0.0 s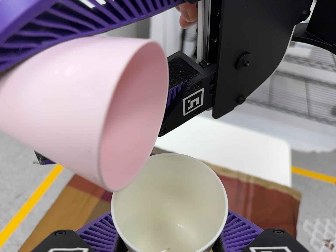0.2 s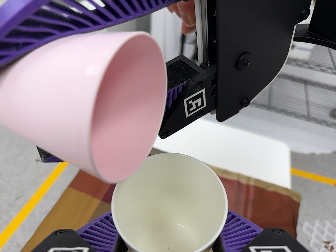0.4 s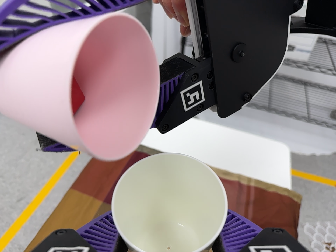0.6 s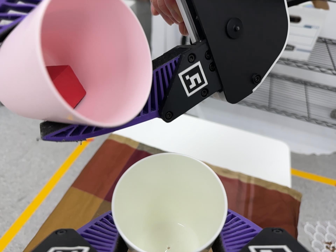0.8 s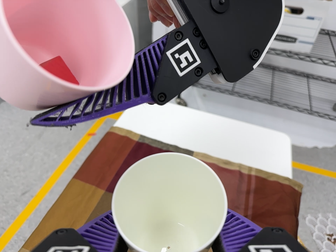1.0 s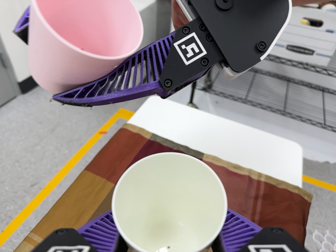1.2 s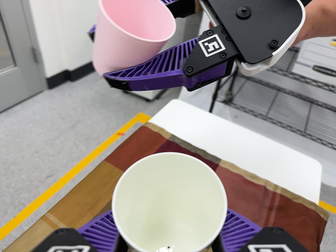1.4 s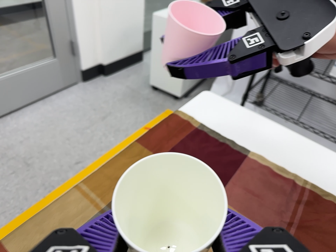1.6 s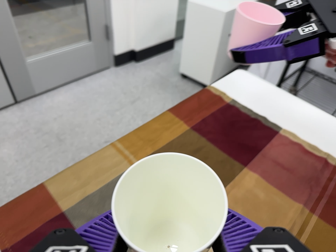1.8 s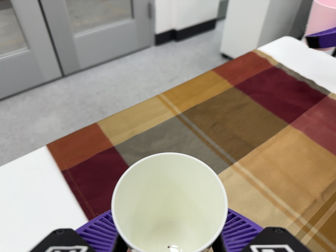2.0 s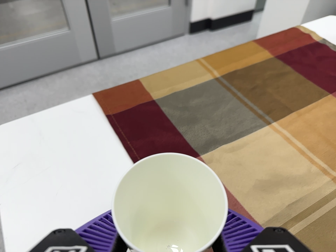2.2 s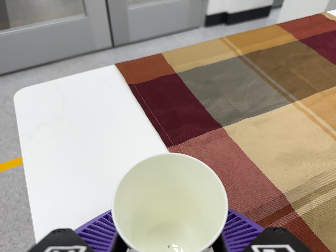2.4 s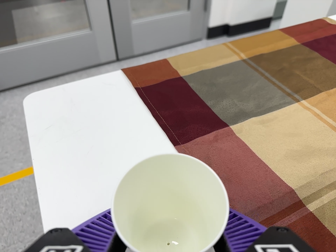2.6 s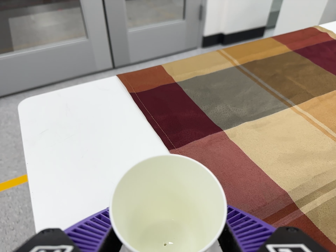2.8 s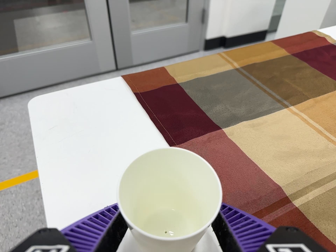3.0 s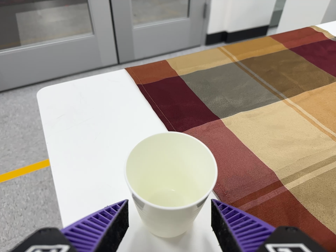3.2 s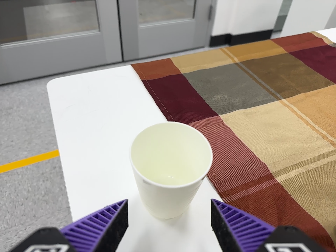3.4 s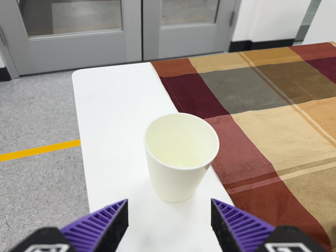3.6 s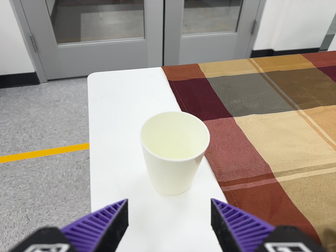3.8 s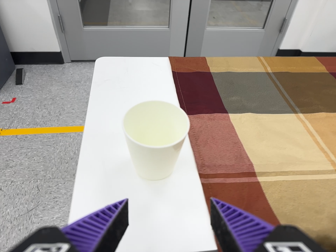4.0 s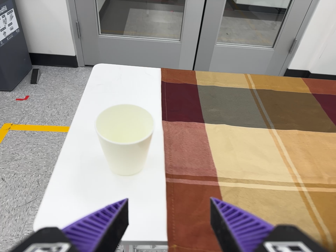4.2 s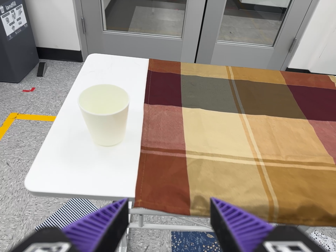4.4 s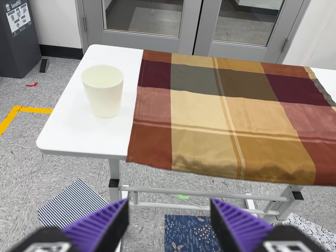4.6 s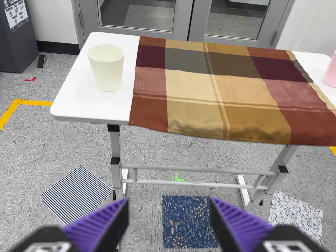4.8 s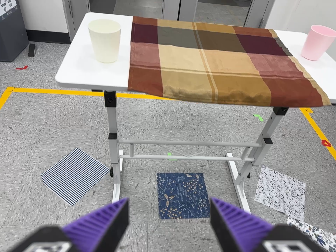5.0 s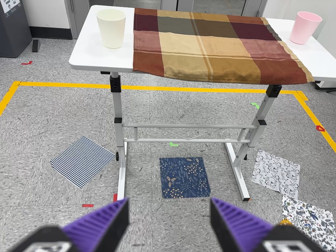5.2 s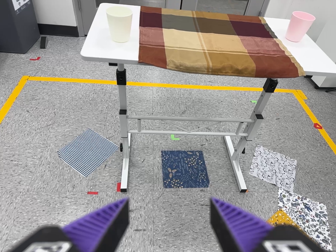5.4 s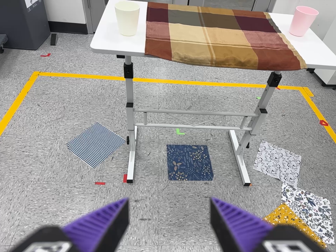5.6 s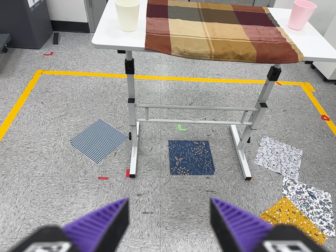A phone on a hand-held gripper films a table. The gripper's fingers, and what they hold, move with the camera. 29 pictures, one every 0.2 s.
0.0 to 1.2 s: The camera travels toward the bottom of its view, about 5 cm. It rolls about its line of sight by about 10 degrees, and the scene rotates clockwise.
1.2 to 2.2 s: The camera pans to its left by about 25 degrees. It travels toward the bottom of its view, about 26 cm, so close, fixed things drift upward. It rolls about its line of sight by about 20 degrees, and the scene rotates clockwise.
2.2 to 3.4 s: The camera travels backward and toward the bottom of its view, about 10 cm, so what stands in front gets smaller.
3.4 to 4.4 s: The camera pans to its left by about 15 degrees. It travels to its right, backward and toward the bottom of its view, about 30 cm. It rolls about its line of sight by about 15 degrees, and the scene rotates clockwise.
4.4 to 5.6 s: The camera travels backward and toward the bottom of its view, about 40 cm, so what stands in front gets smaller.
The film runs backward here.
